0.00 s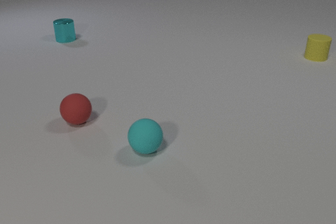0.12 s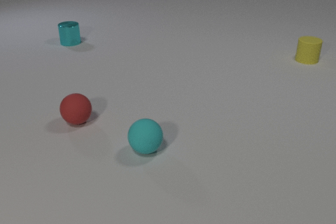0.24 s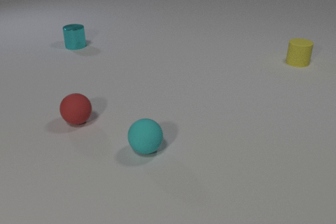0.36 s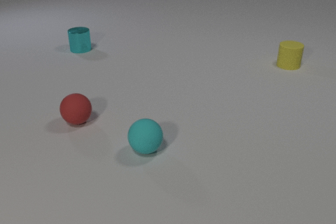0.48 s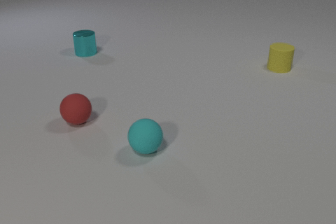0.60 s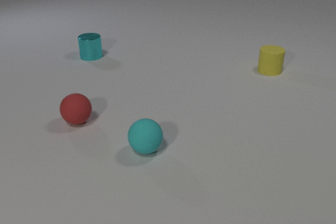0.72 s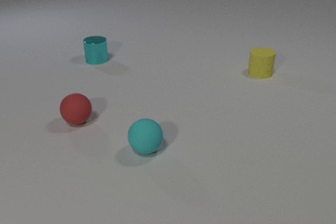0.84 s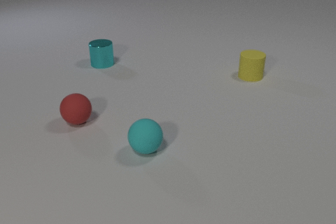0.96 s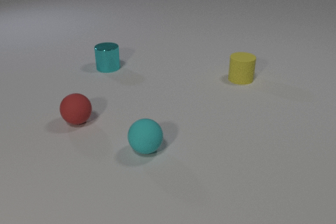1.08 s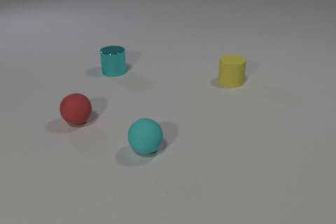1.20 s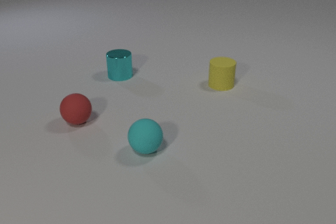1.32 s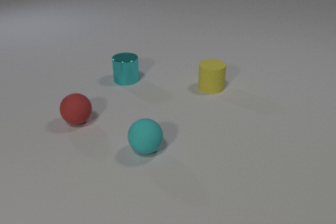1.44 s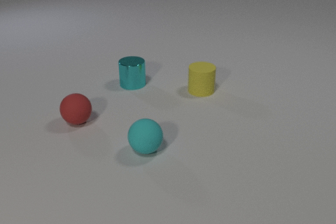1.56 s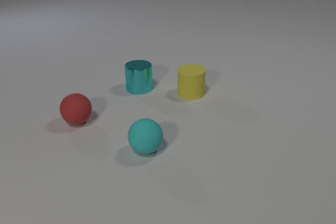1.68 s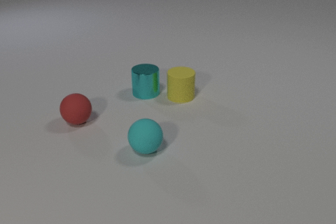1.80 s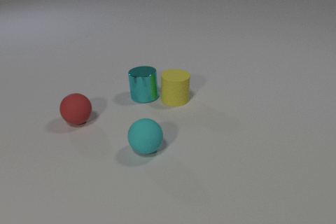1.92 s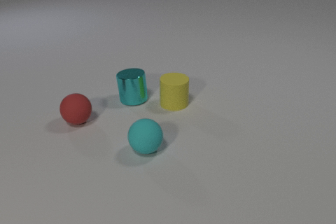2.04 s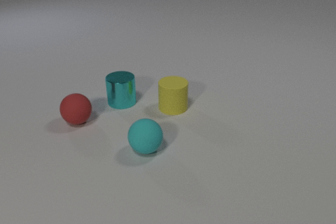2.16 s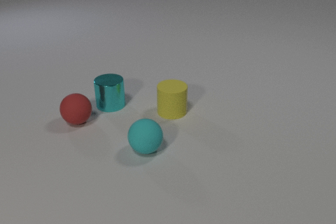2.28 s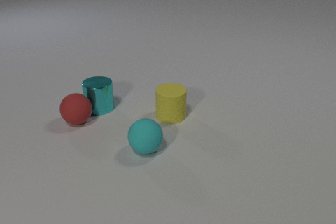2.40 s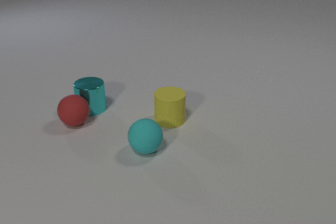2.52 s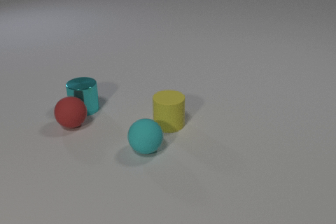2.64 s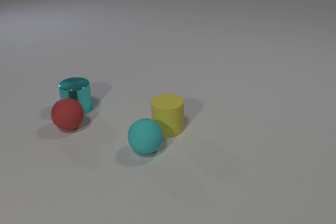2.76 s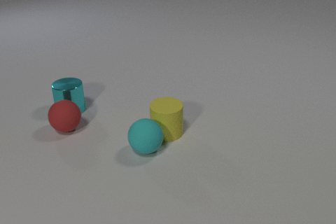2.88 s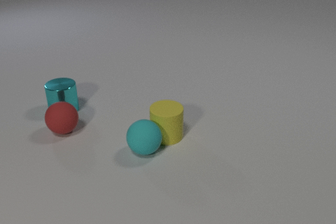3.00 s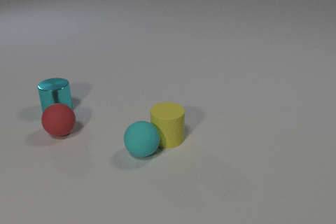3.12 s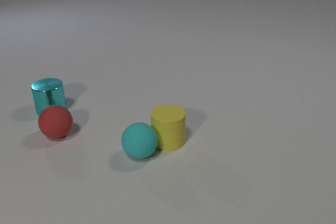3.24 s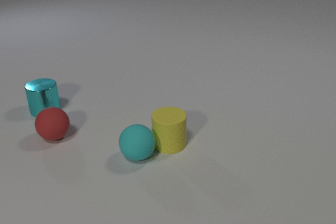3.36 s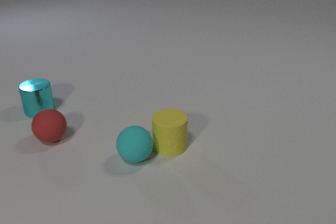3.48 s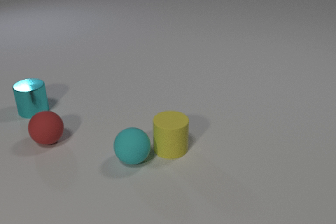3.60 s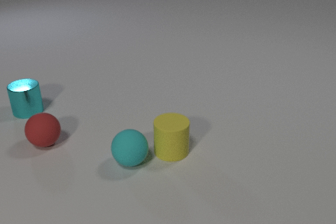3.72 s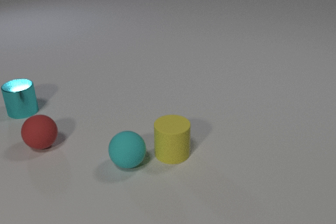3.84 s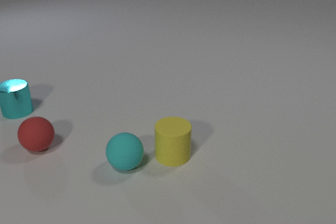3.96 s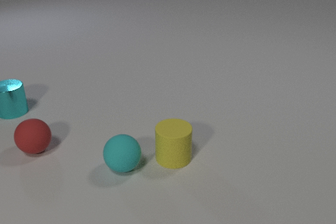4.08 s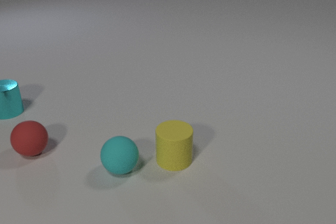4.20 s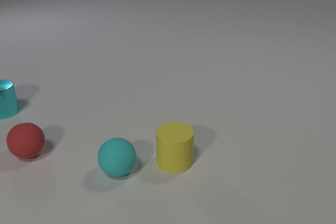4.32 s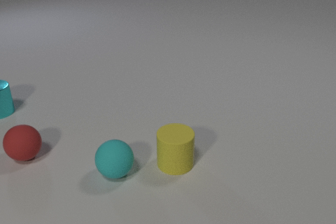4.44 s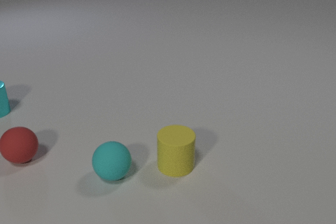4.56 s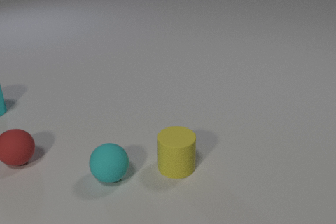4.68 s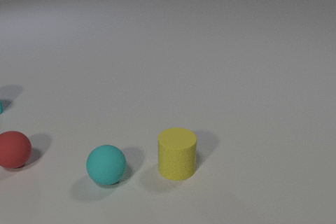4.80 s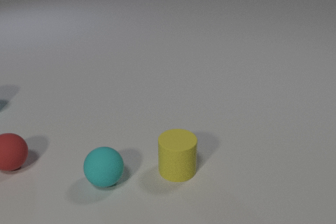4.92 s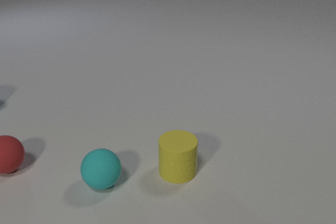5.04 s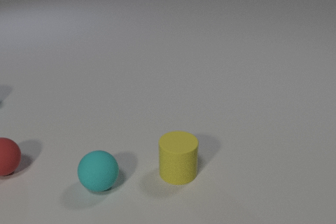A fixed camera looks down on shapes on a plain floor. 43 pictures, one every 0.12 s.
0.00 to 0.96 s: The yellow rubber cylinder slides toward the camera and to the left. The cyan metal cylinder slides toward the camera and to the right.
0.96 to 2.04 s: The yellow rubber cylinder slides toward the camera and to the left. The cyan metal cylinder slides toward the camera. The yellow rubber cylinder and the cyan metal cylinder collide.
2.04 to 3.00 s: The yellow rubber cylinder slides toward the camera. The cyan metal cylinder slides to the left. The red rubber sphere rolls toward the camera and to the left. The cyan metal cylinder and the red rubber sphere collide. The yellow rubber cylinder and the cyan rubber sphere collide.
3.00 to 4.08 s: The yellow rubber cylinder slides toward the camera. The cyan metal cylinder slides to the left. The red rubber sphere rolls to the left and toward the camera. The cyan rubber sphere rolls toward the camera and to the left.
4.08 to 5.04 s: The yellow rubber cylinder slides toward the camera. The cyan metal cylinder slides to the left, leaves at the left edge. The red rubber sphere rolls to the left and toward the camera. The cyan rubber sphere rolls toward the camera and to the left.
What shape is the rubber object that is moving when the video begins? cylinder.
Are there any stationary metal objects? no.
How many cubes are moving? 0.
